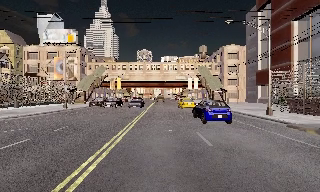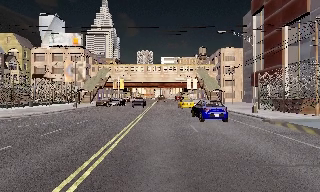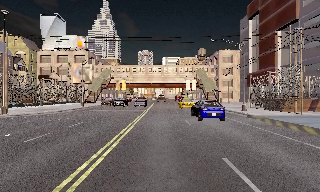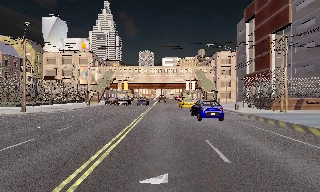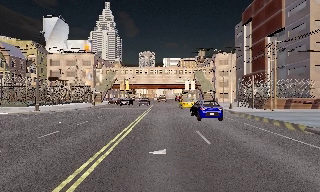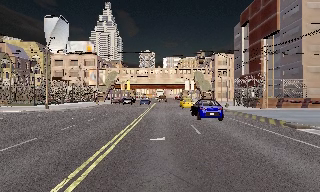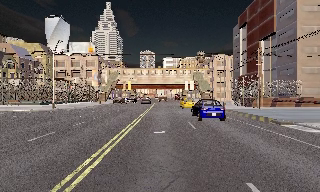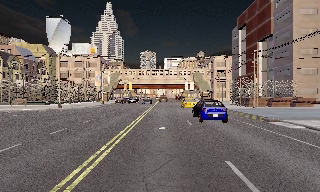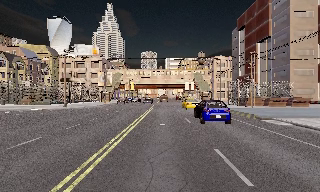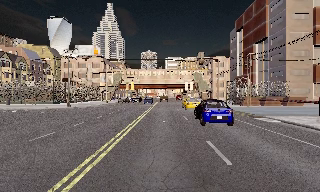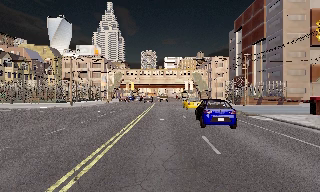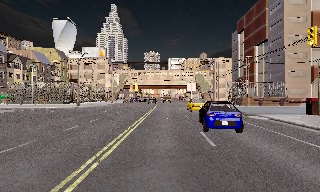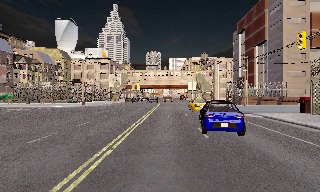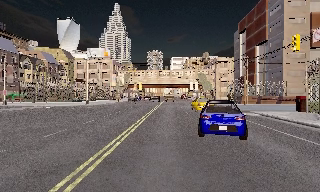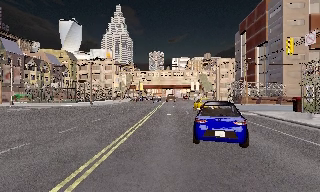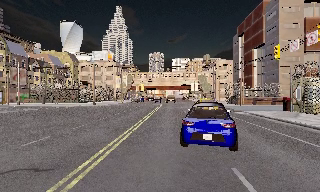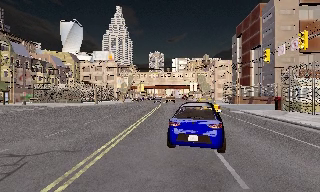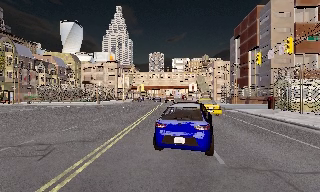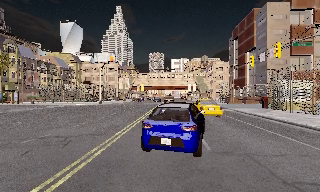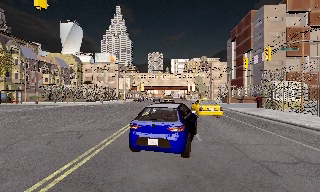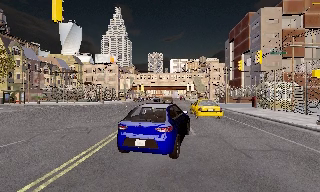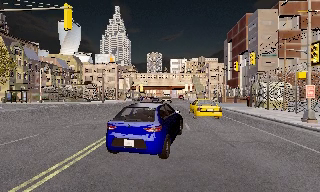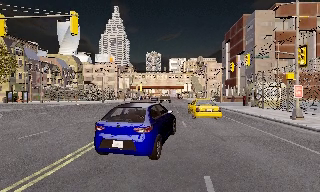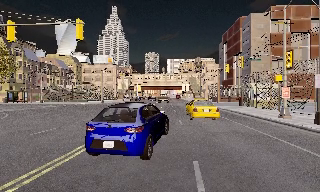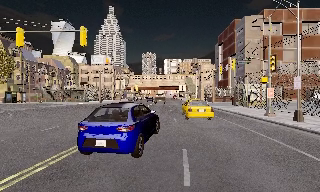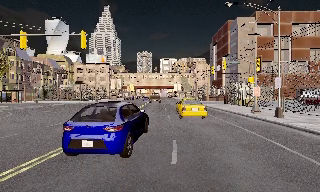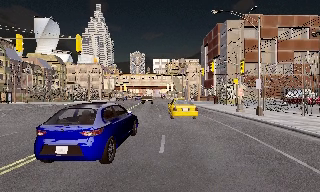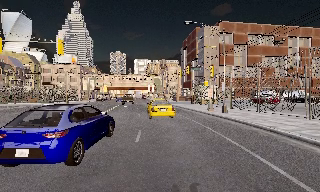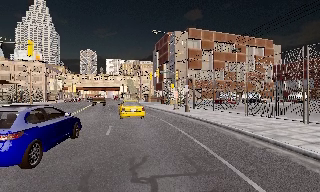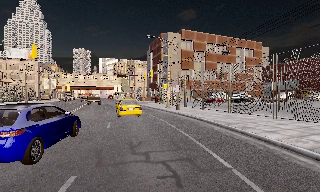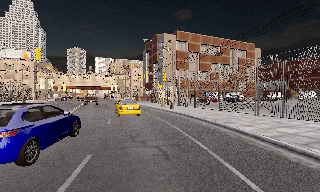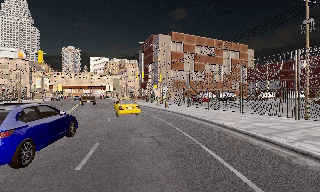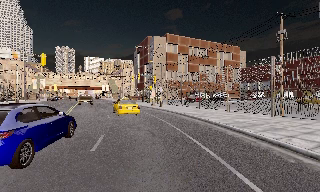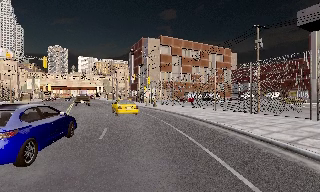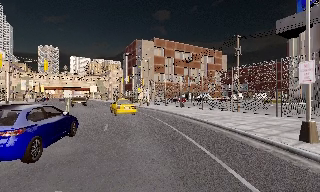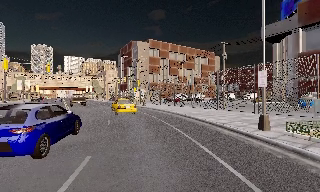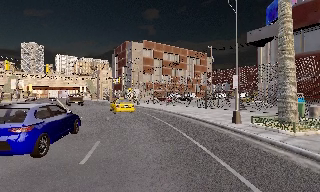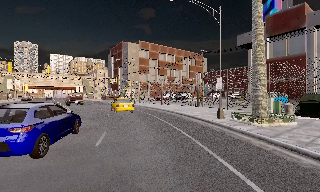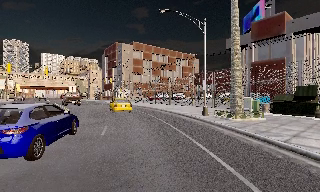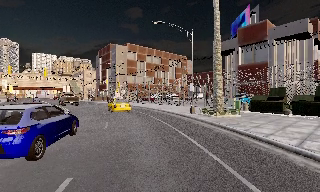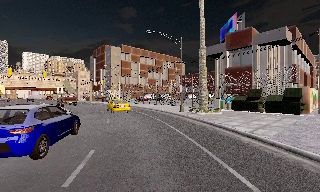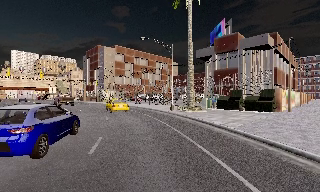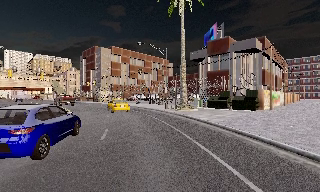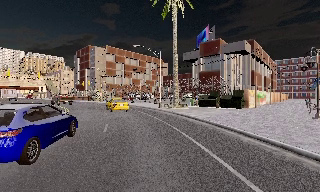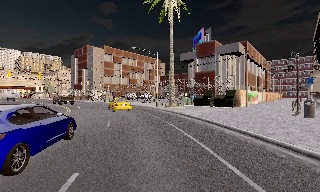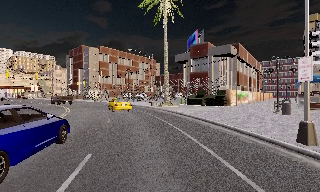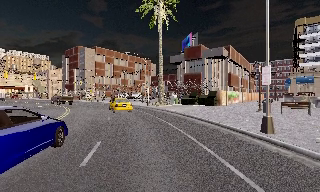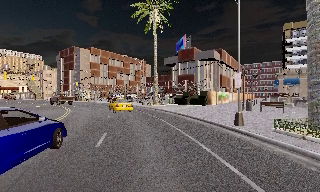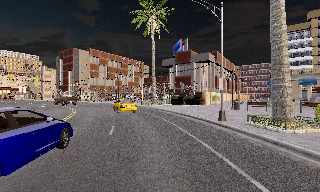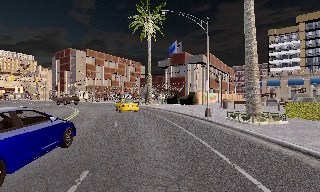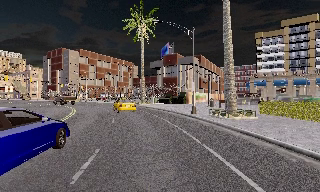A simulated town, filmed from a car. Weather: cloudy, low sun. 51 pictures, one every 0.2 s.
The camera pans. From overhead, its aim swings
clockwise.
The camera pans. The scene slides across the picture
to the left.
0.0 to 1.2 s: The camera travels backward, about 10 m, so what stands in front gets smaller. It loses speed.
1.2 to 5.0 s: The camera travels backward, about 17 m, so what stands in front gets smaller.
5.0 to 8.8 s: The camera pans to its right, which is clockwise from overhead, by about 50 degrees. It travels backward, about 30 m.
8.8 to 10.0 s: The camera travels backward, about 9 m, so what stands in front gets smaller.
The film runs backward here.
